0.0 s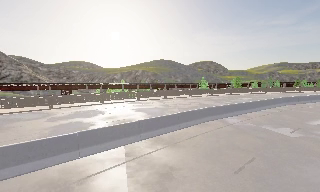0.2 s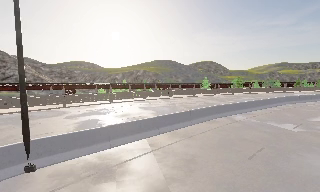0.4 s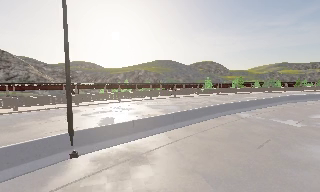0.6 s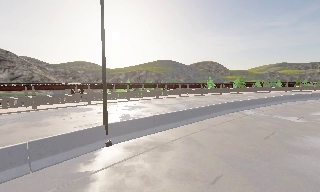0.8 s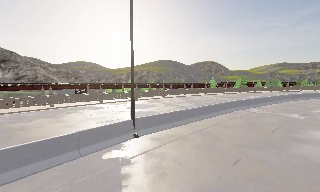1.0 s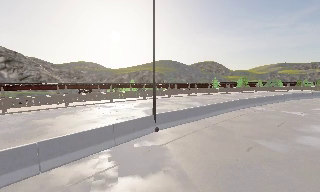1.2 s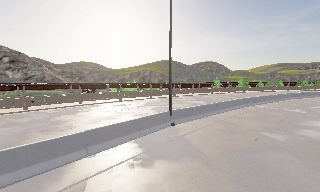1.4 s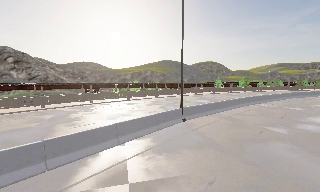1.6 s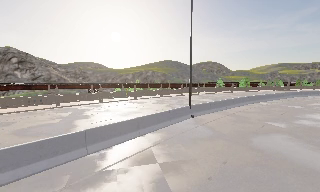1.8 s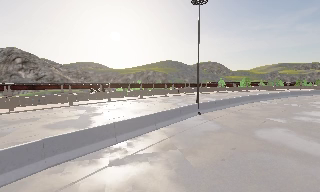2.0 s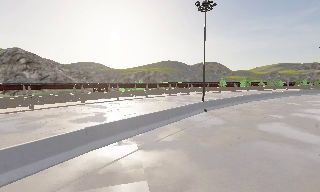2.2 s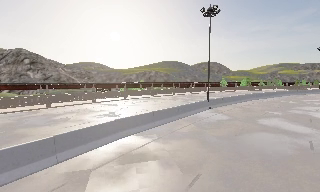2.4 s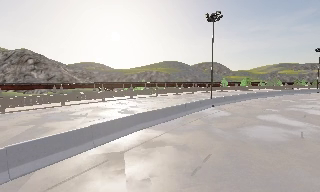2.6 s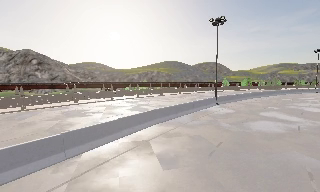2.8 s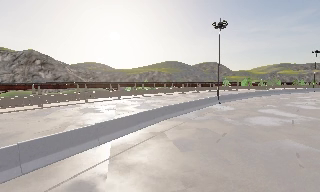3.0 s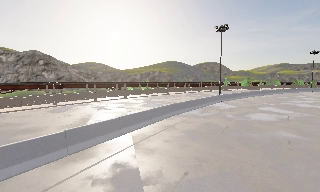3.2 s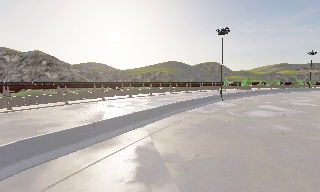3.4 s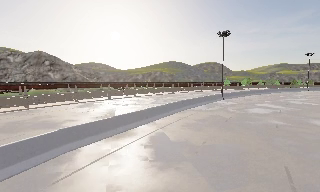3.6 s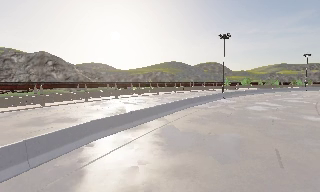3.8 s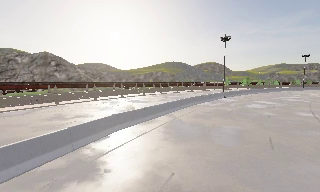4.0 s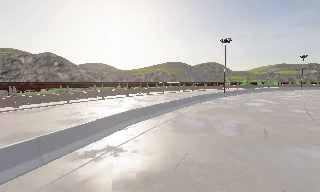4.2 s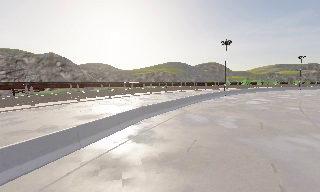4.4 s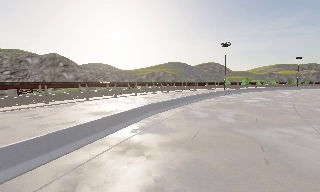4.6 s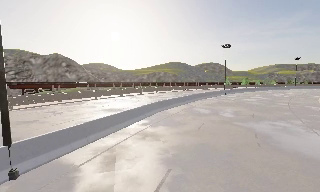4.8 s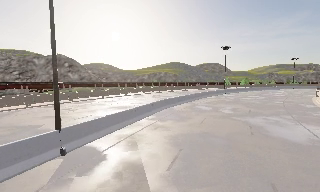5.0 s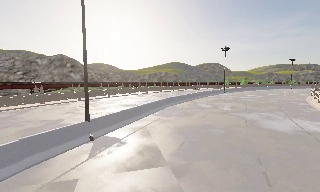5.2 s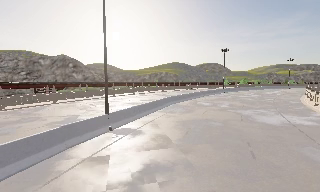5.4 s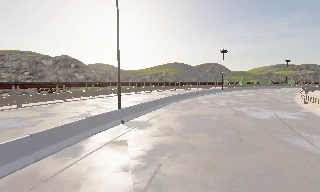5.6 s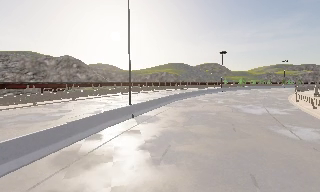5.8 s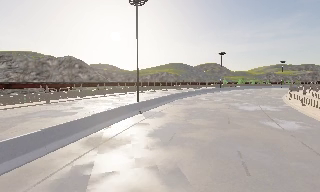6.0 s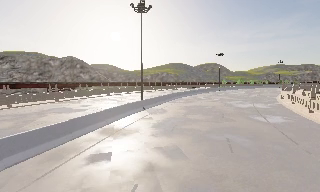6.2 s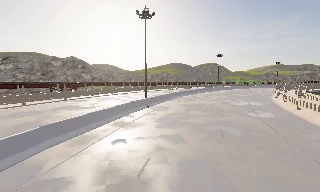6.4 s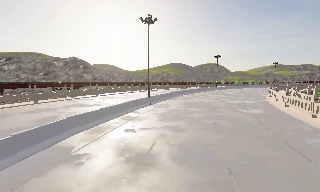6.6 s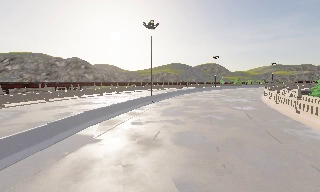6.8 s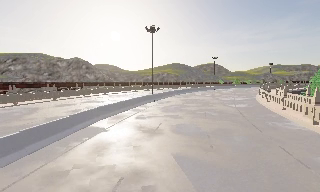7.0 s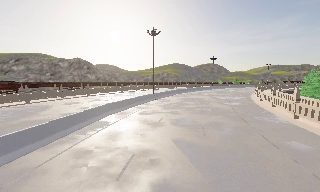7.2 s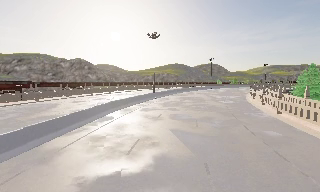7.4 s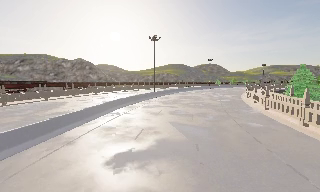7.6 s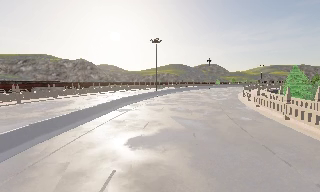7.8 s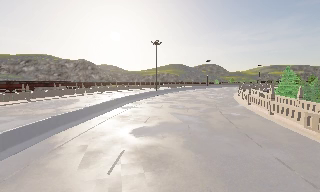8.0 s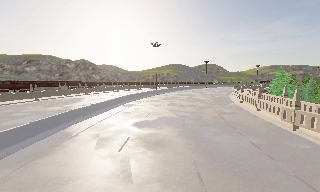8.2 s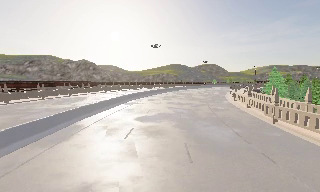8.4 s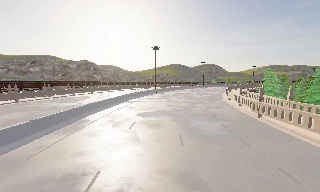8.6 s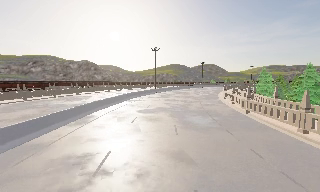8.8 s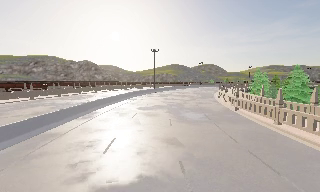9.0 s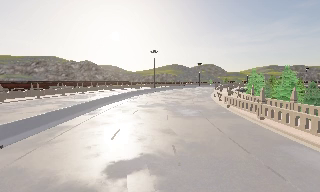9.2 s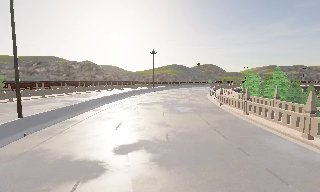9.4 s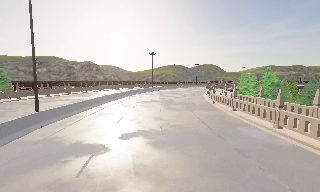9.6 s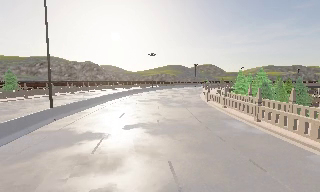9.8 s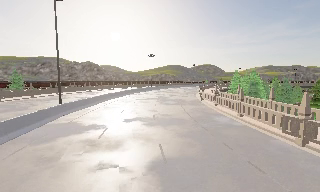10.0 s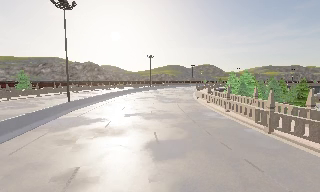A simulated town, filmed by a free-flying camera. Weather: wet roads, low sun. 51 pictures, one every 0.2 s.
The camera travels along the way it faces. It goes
backward.
0.0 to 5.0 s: The camera travels backward and to its left, about 45 m, so what stands in front gets smaller.
5.0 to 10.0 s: The camera travels backward, about 45 m, so what stands in front gets smaller.
The film runs backward here.
